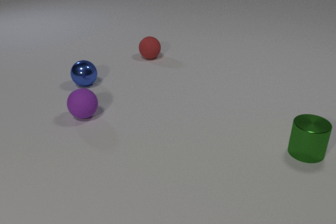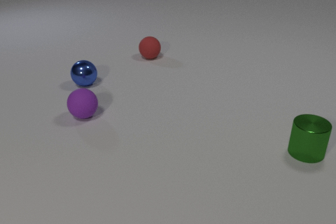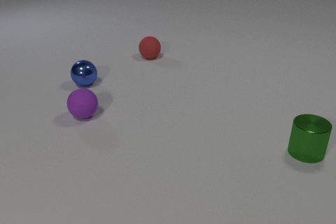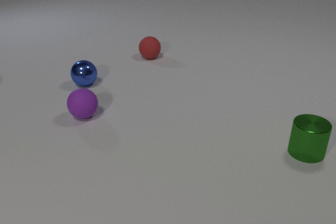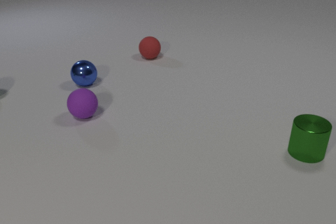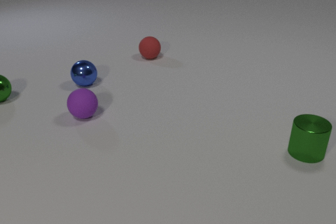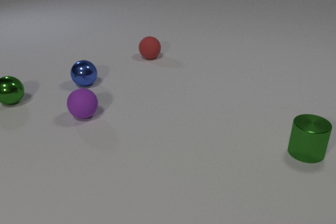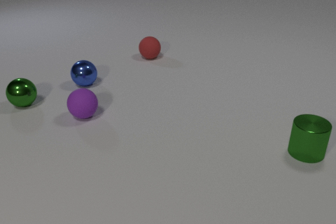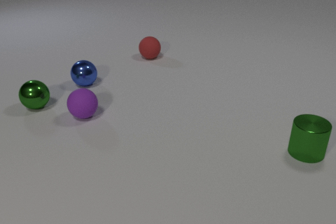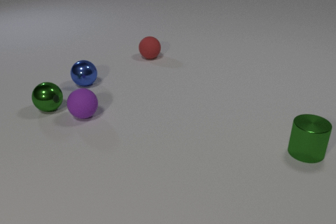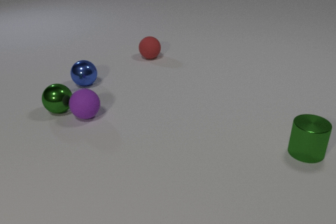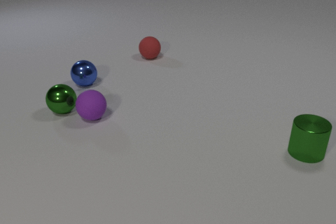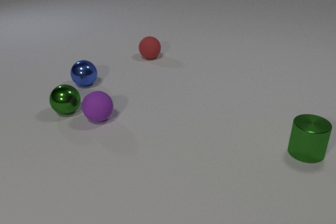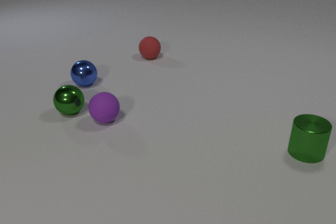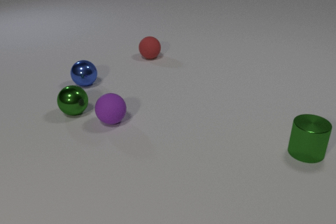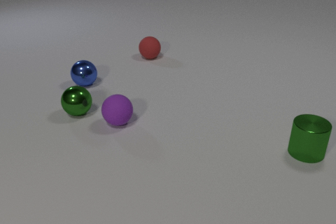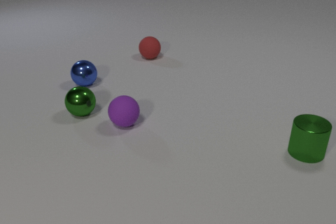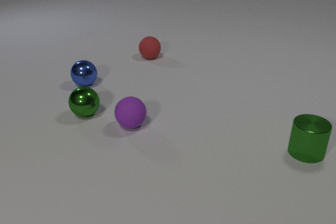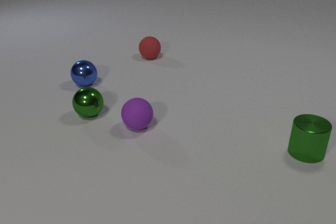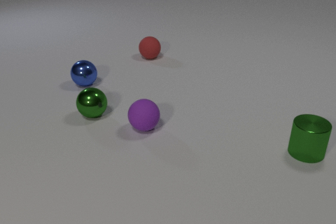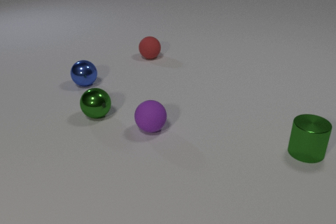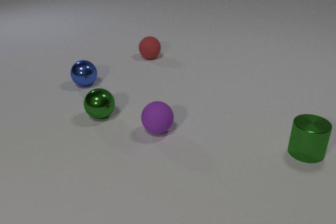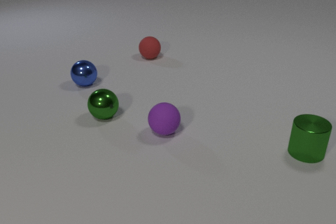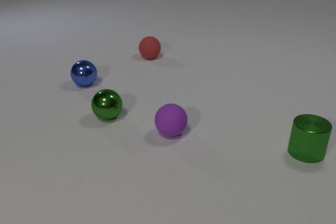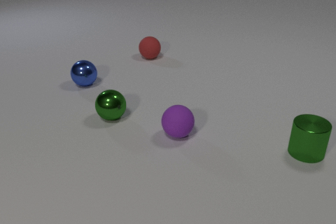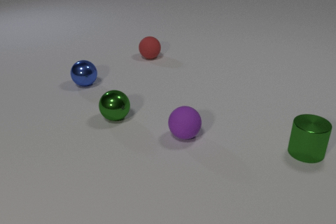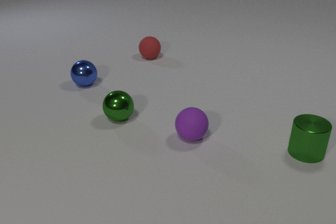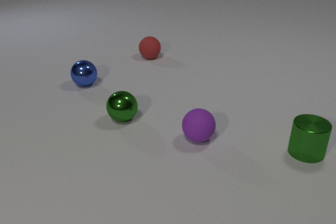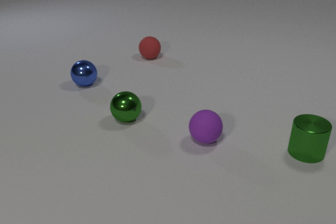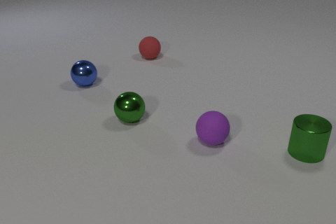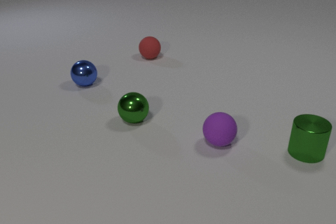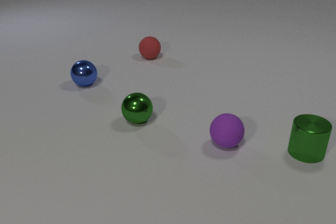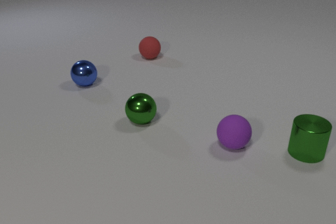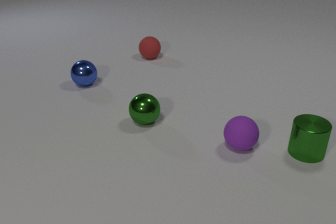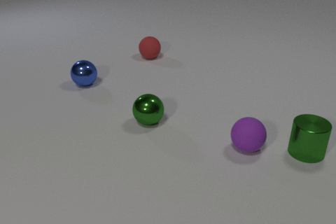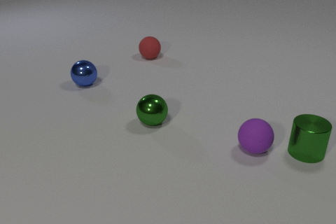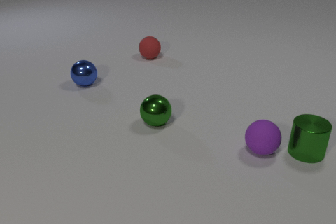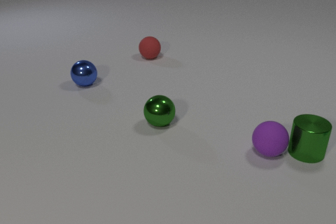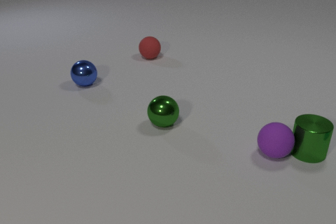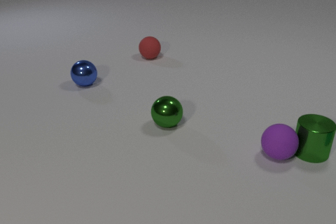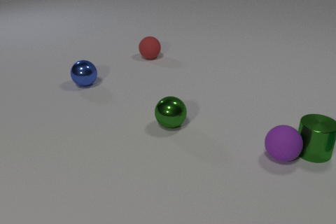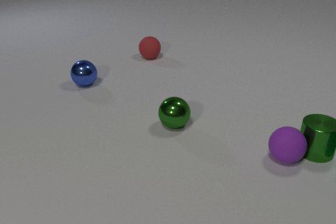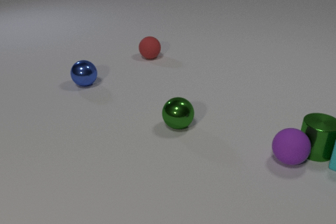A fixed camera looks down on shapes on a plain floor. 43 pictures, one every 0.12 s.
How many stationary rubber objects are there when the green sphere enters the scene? 2.
Are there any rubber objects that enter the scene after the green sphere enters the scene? yes.
What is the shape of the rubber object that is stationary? sphere.
0.00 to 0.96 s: The green metal sphere comes in at the left edge, rolls to the right and toward the camera.
0.96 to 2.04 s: The green metal sphere rolls to the right and toward the camera. The purple rubber sphere rolls to the right and toward the camera. The green metal sphere and the purple rubber sphere collide.
2.04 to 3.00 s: The green metal sphere rolls to the right and toward the camera. The purple rubber sphere rolls to the right.
3.00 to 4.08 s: The green metal sphere rolls to the right. The purple rubber sphere rolls to the right.
4.08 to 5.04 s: The green metal sphere rolls to the right. The purple rubber sphere rolls to the right. The cyan rubber cube comes in at the right edge. The green metal cylinder slides to the right. The purple rubber sphere and the green metal cylinder collide. The cyan rubber cube and the green metal cylinder collide.
